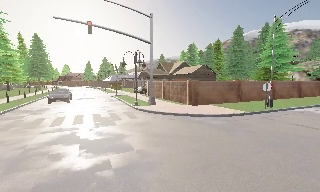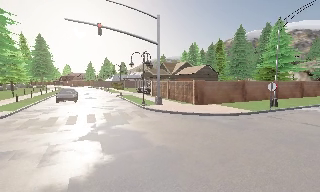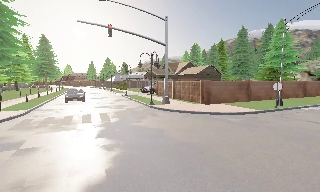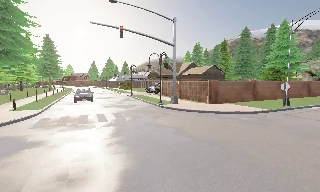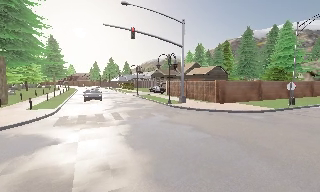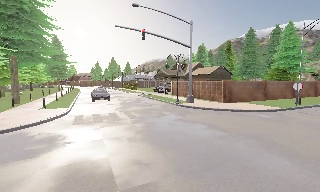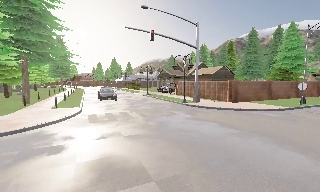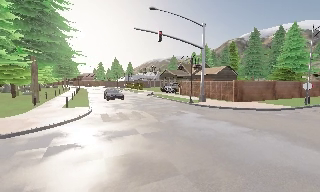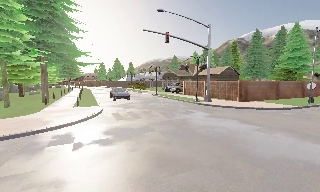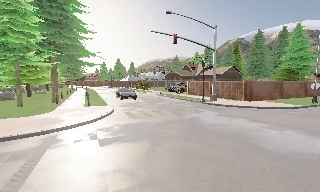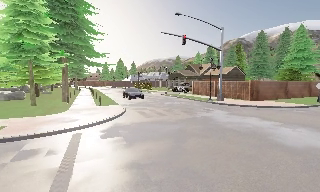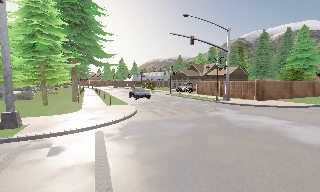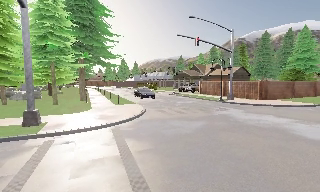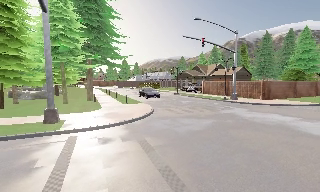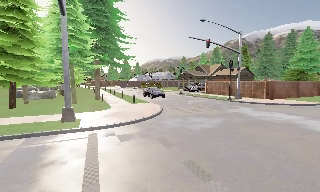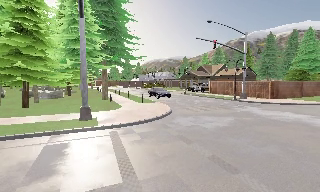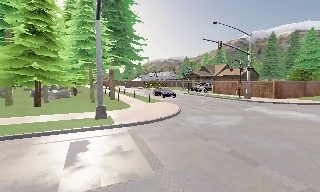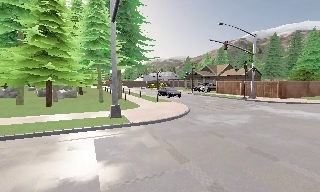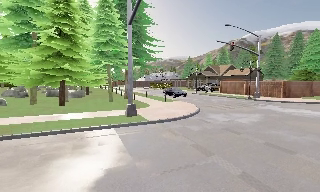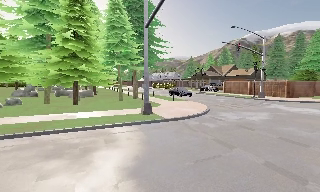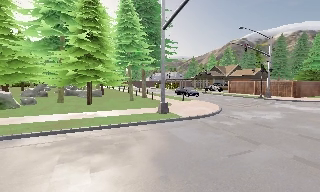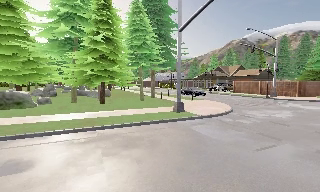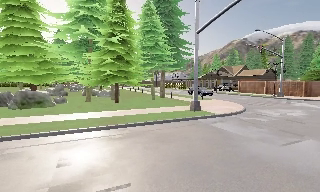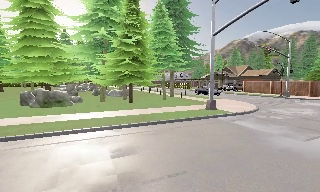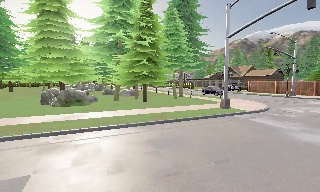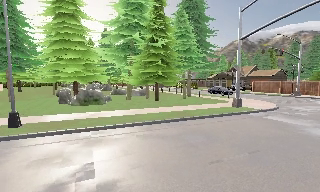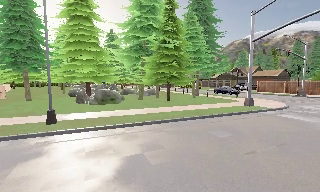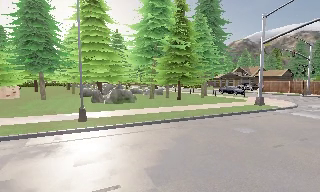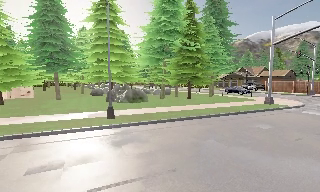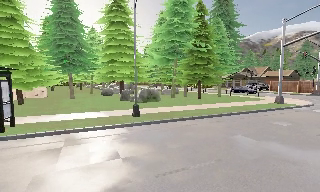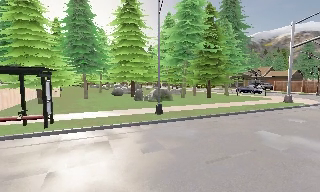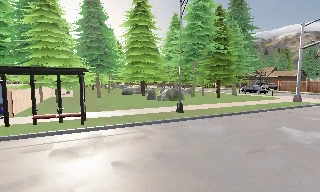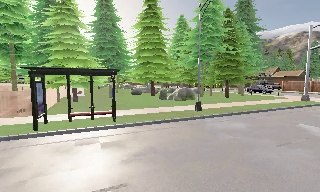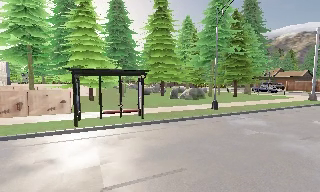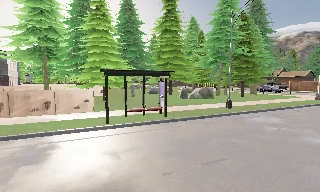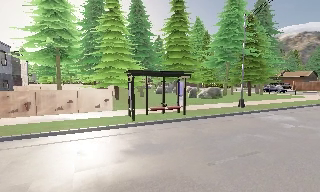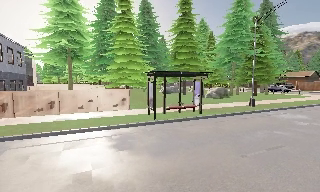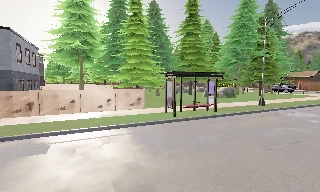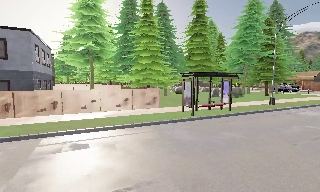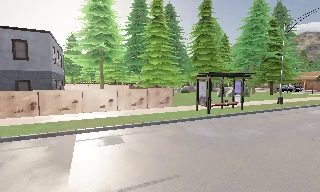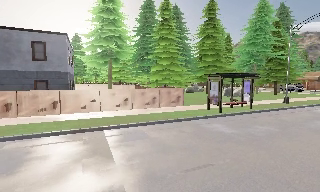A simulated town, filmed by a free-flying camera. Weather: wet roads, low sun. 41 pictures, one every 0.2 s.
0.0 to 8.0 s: The camera travels to its left and backward, about 45 m, so close, fixed things drift to the right. It gains speed.
The film runs backward here.
